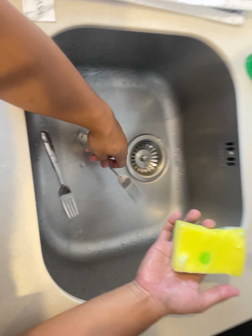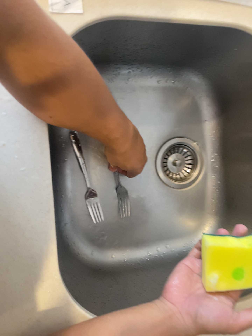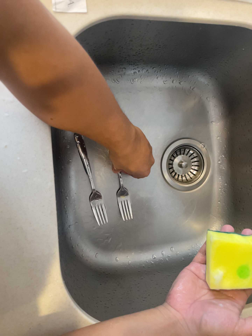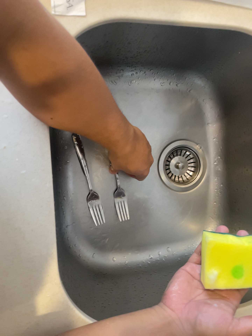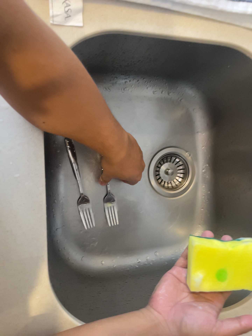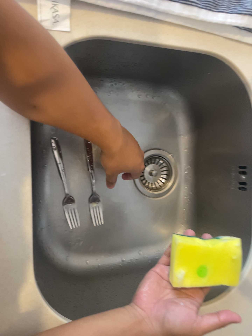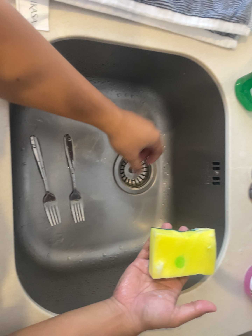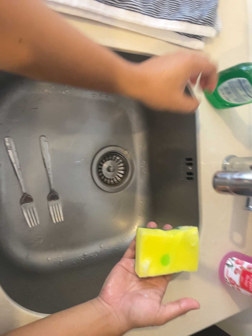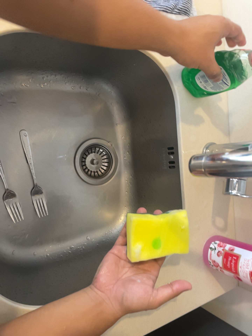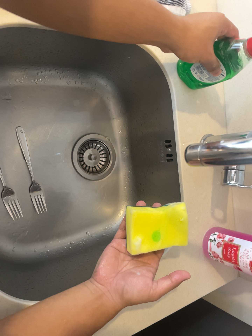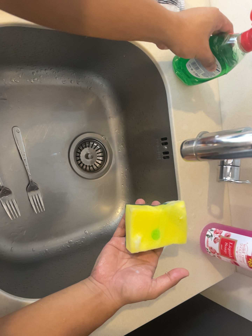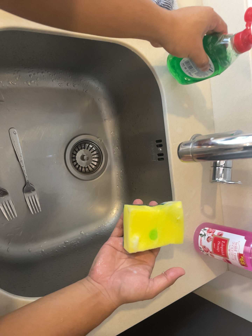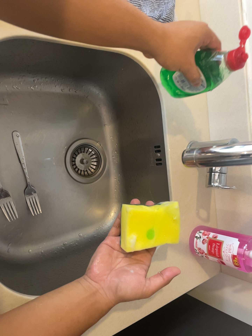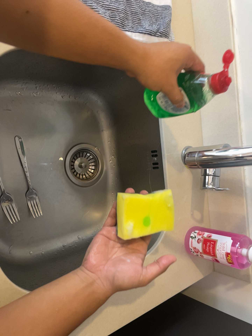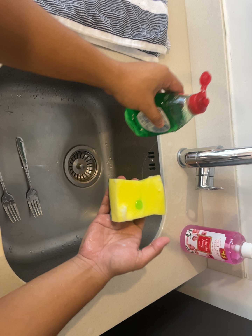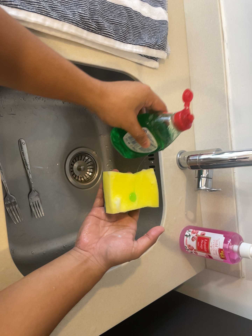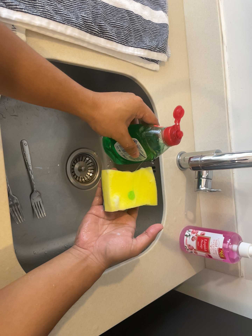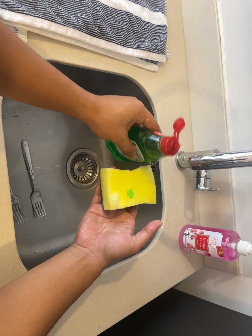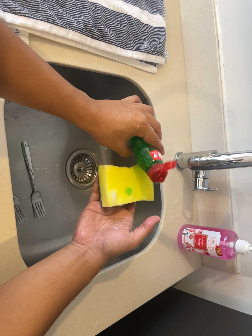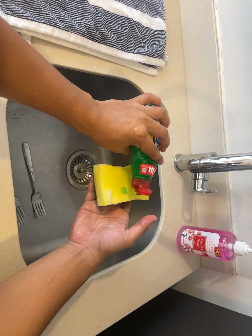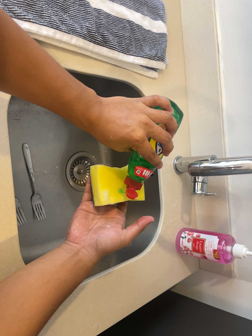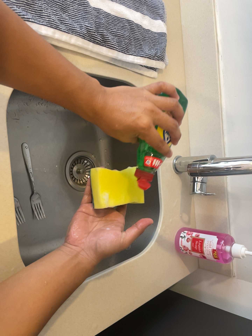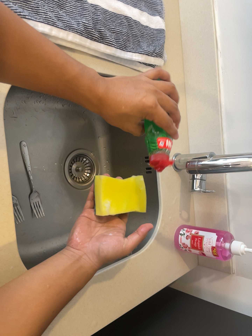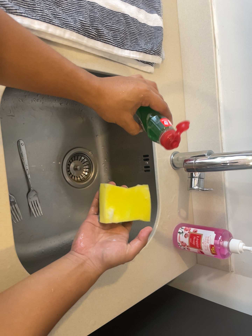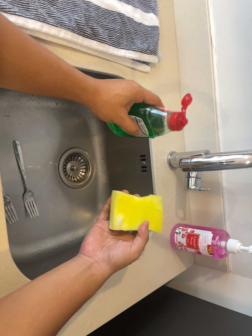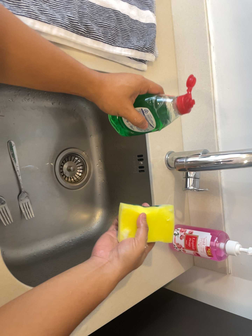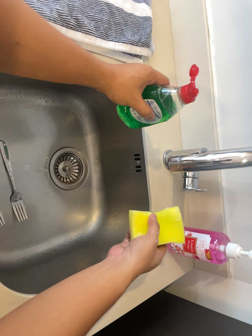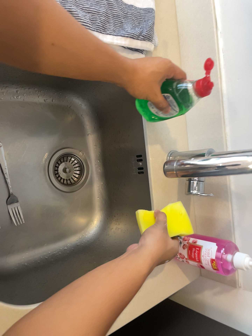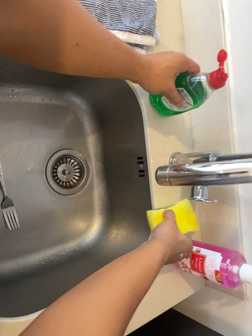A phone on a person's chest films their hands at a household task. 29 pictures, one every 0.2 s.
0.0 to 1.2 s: The camera shifts only a little, or ends up much as it began.
1.2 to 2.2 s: The camera pans to its right by about 10 degrees.
2.2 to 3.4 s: The camera travels backward and to its left, about 14 cm, so what stands in front gets smaller.
3.4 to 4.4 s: The camera shifts only a little, or ends up much as it began.
4.4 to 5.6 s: The camera travels forward and to its right, about 14 cm, so what stands in front looms larger.
The film runs backward here.
